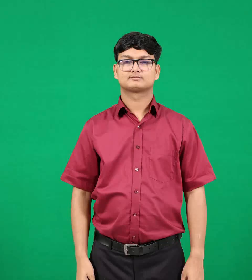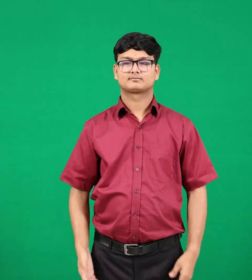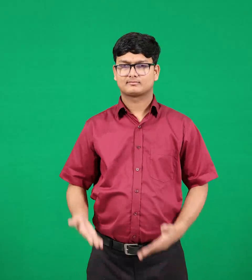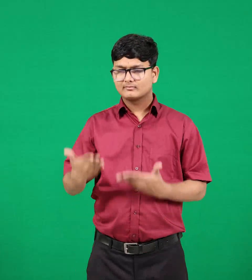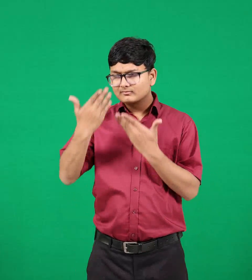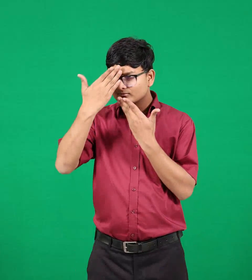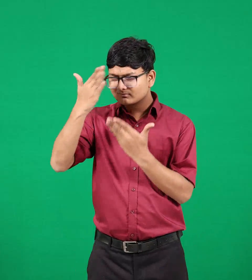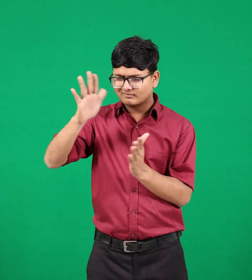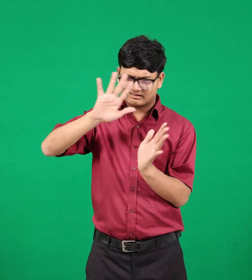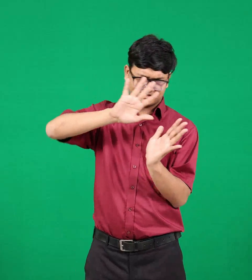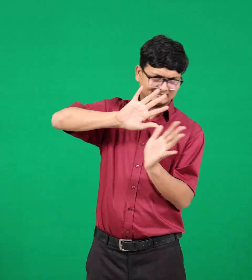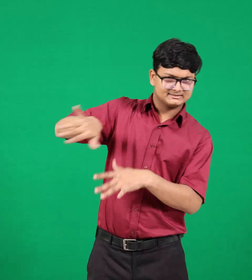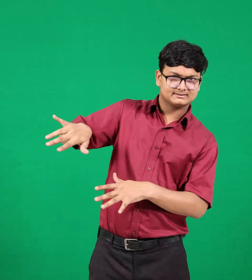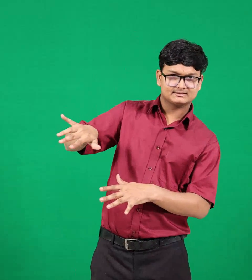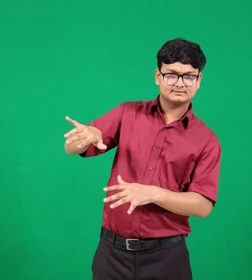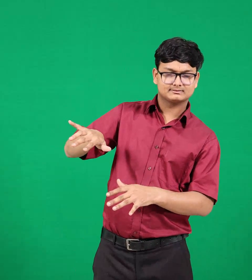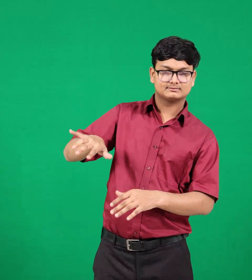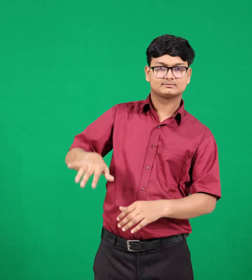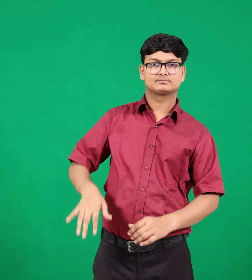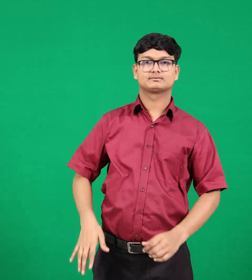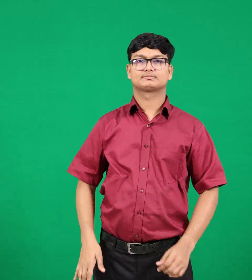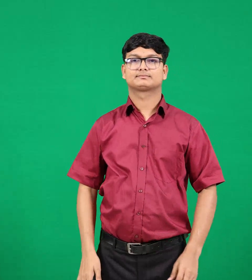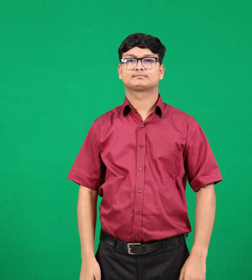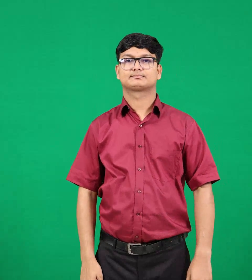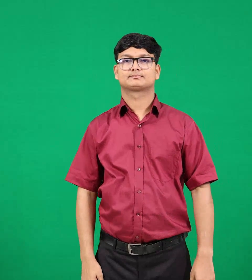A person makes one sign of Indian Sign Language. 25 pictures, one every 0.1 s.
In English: disobey
